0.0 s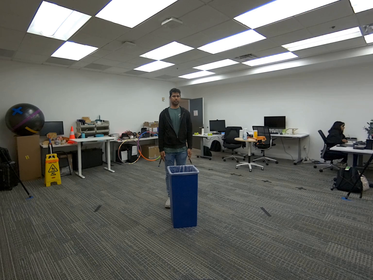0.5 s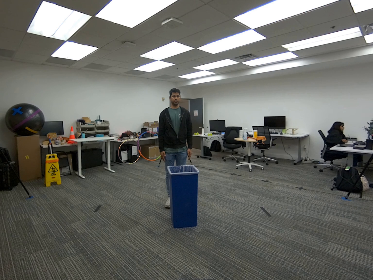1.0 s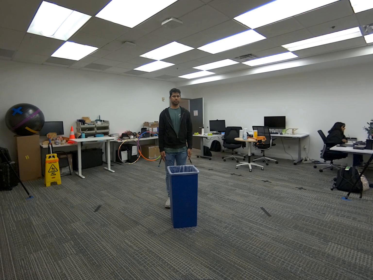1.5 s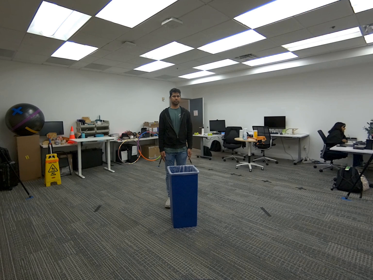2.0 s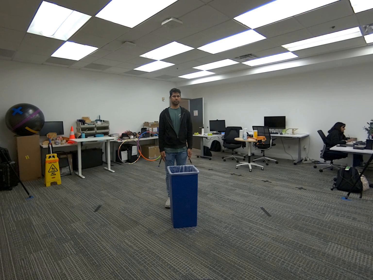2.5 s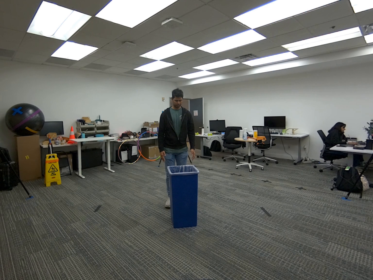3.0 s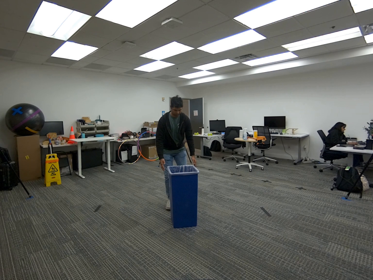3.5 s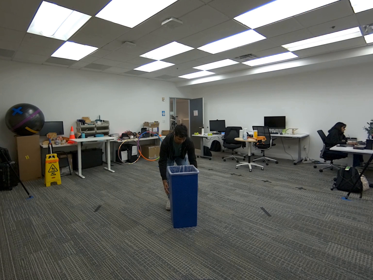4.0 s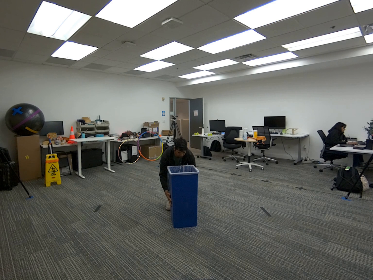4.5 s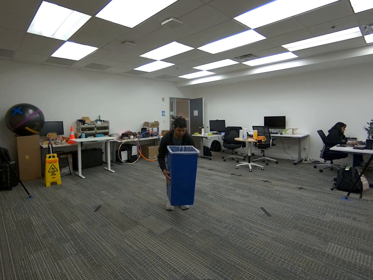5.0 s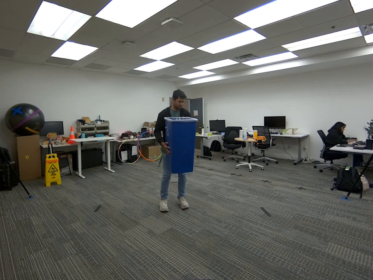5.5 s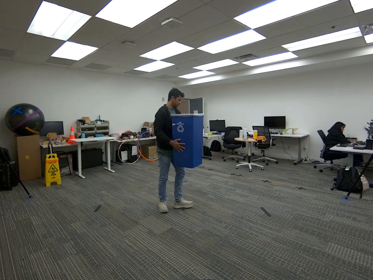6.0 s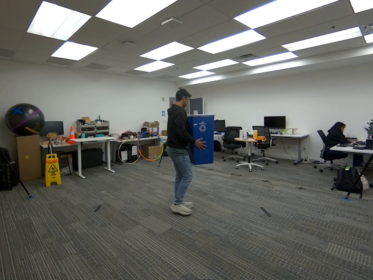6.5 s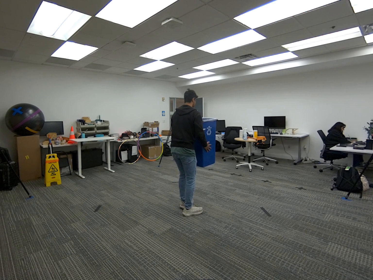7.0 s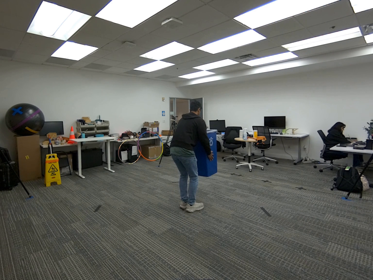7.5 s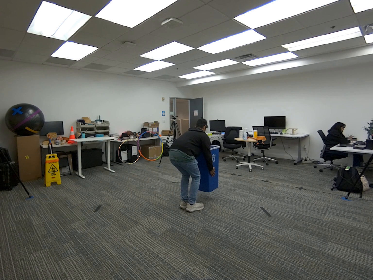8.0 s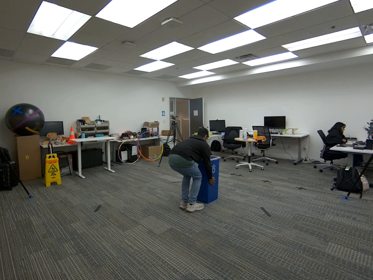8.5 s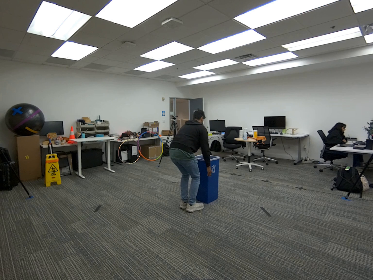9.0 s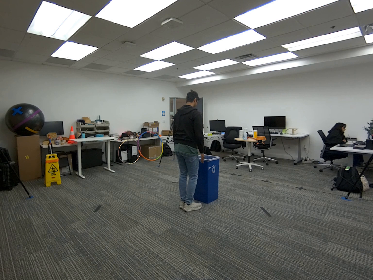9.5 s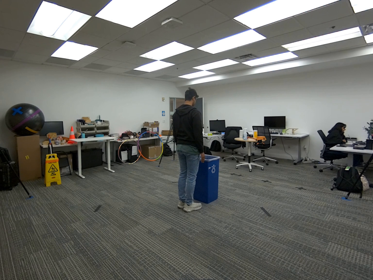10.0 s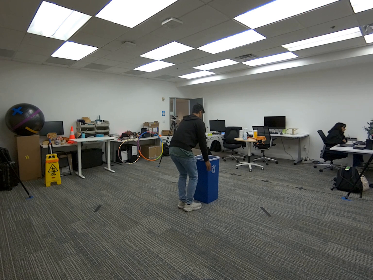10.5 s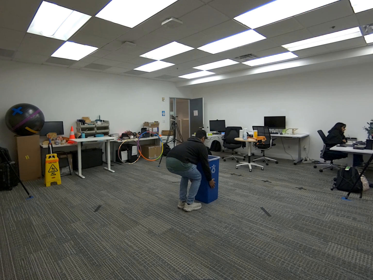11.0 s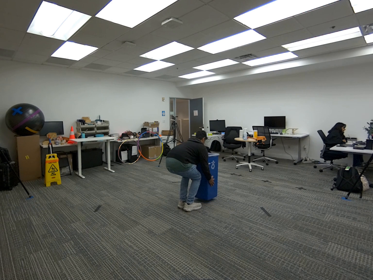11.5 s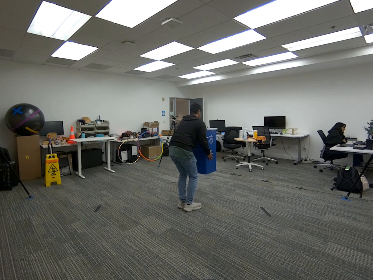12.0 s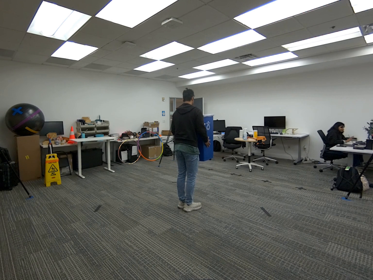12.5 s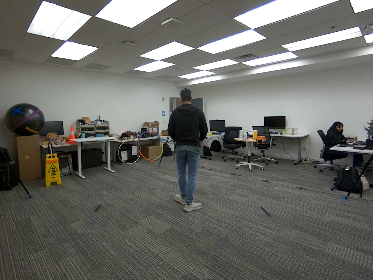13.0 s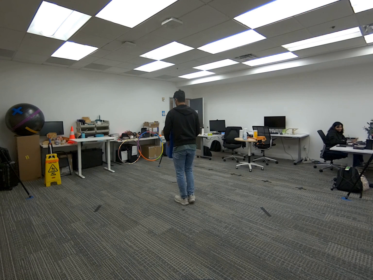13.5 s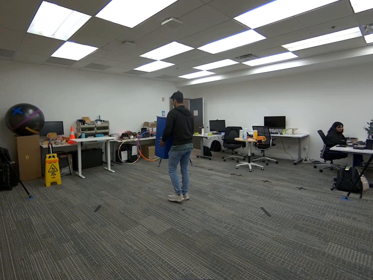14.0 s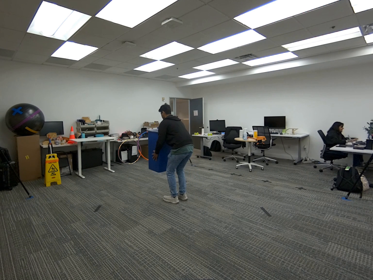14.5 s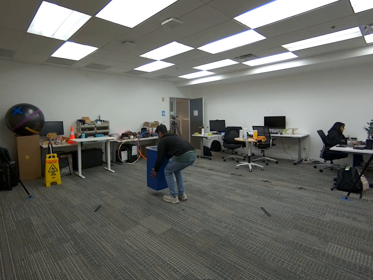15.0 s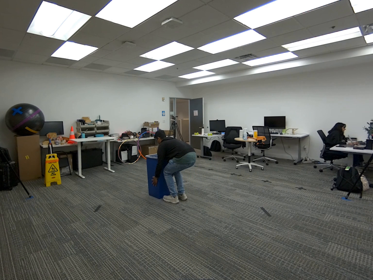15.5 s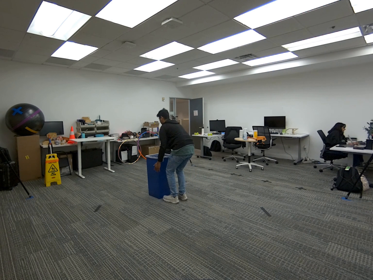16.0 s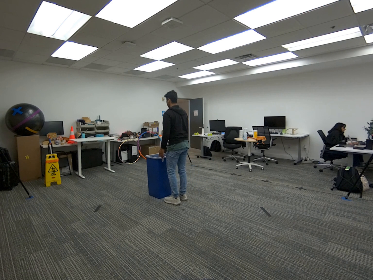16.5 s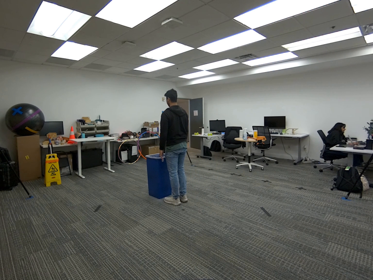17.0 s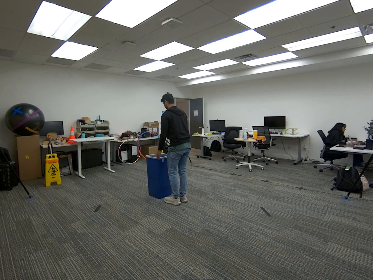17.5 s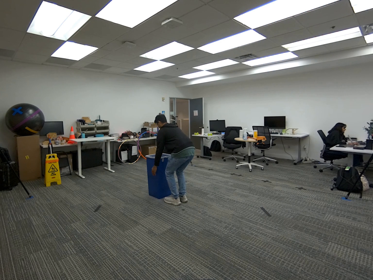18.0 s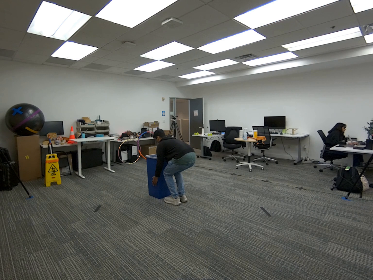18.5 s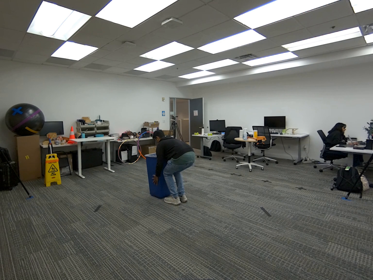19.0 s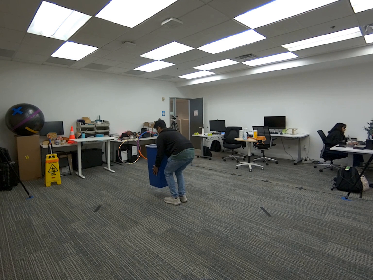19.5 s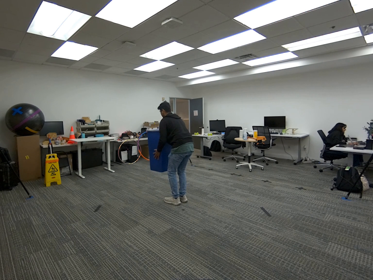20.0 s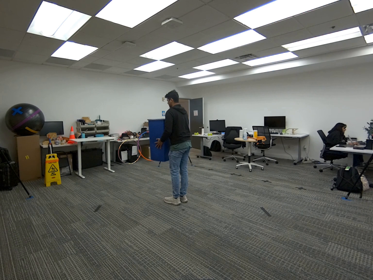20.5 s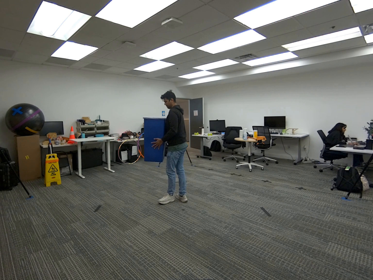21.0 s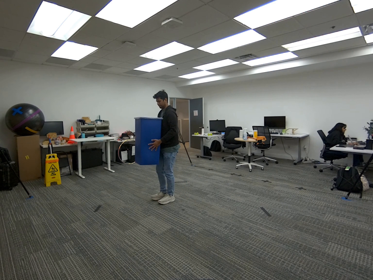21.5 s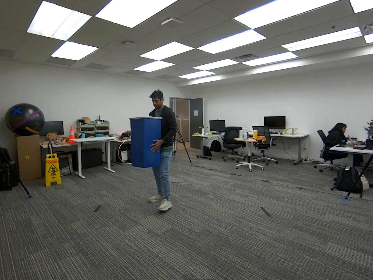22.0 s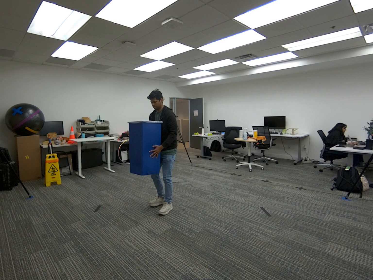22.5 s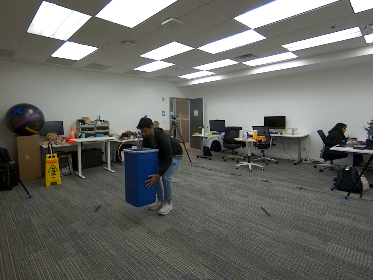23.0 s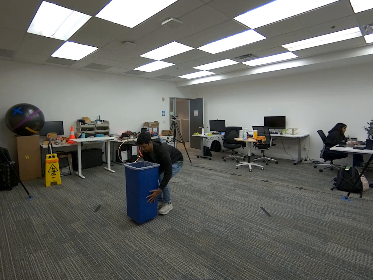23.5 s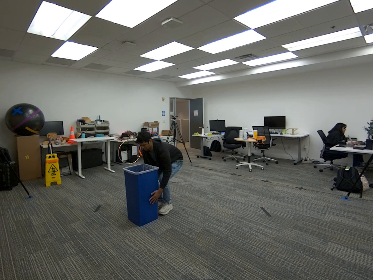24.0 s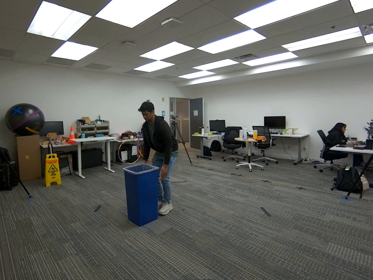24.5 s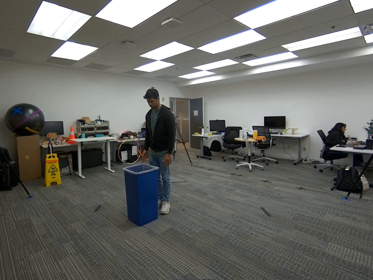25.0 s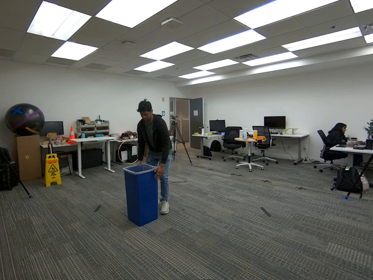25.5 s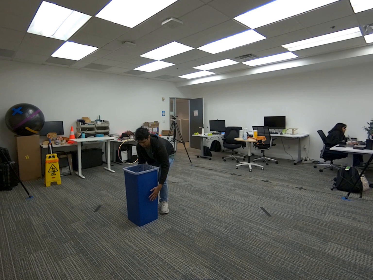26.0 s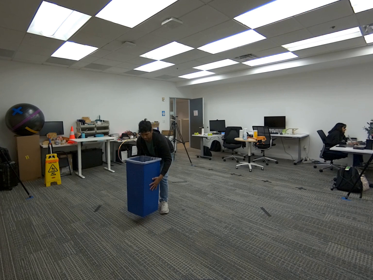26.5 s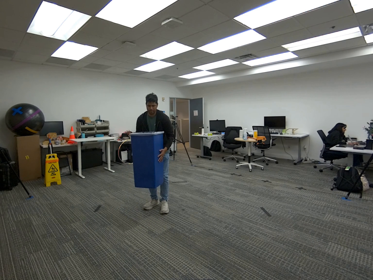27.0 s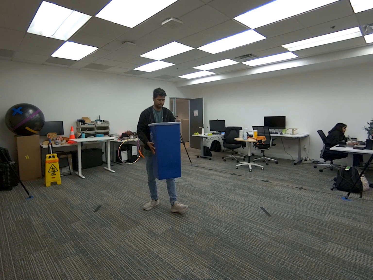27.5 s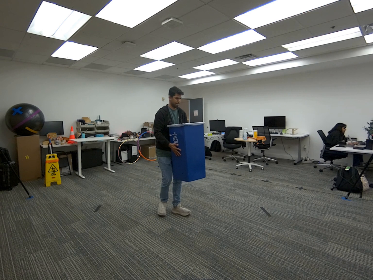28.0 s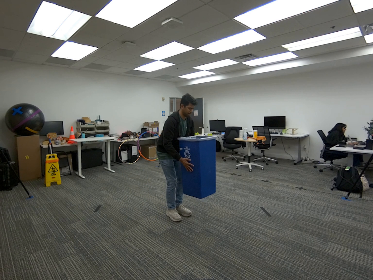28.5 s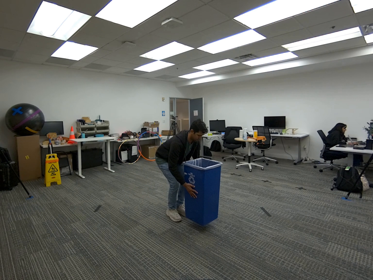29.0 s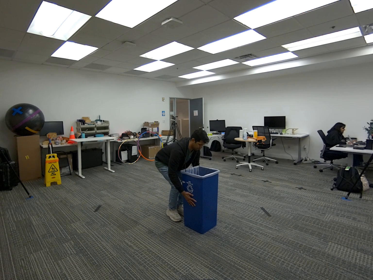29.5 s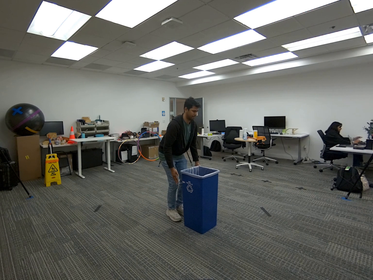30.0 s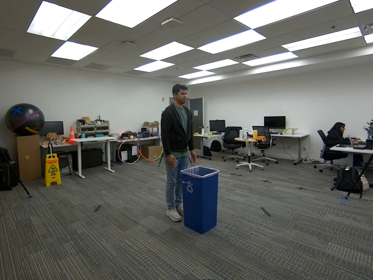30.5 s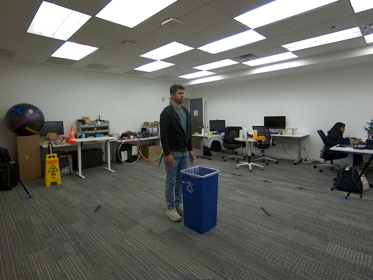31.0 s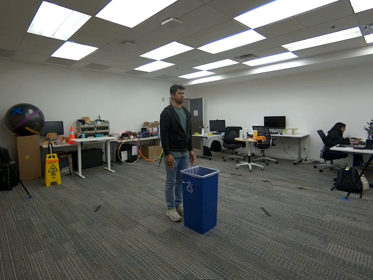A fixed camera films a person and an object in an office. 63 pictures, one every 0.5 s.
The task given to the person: Pick up trash can from the bottom of the container, walk within the bounding area and place on the floor.
